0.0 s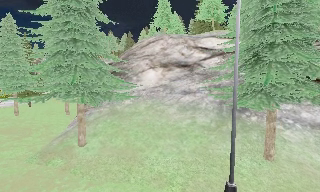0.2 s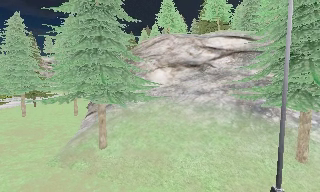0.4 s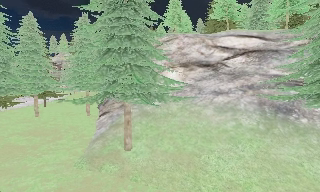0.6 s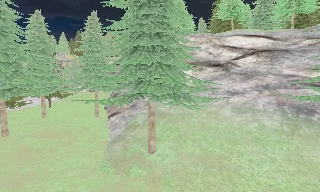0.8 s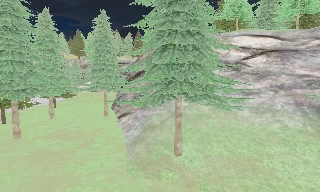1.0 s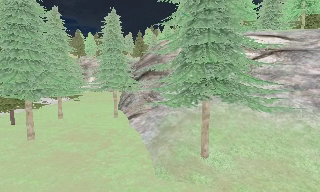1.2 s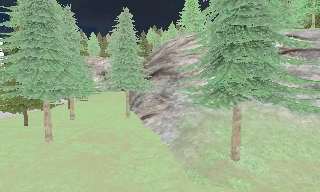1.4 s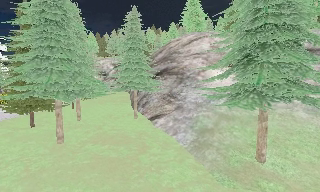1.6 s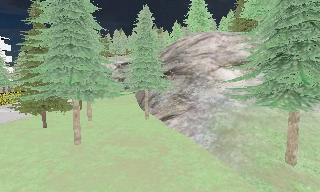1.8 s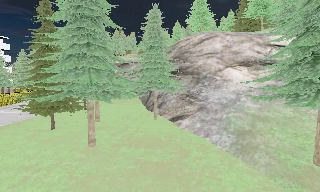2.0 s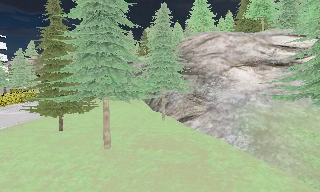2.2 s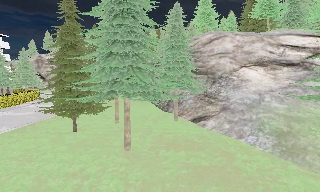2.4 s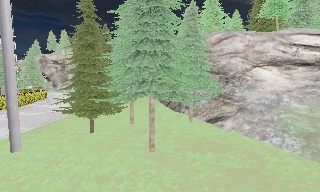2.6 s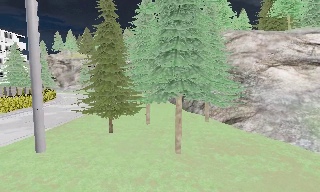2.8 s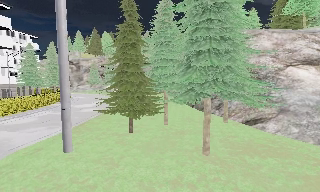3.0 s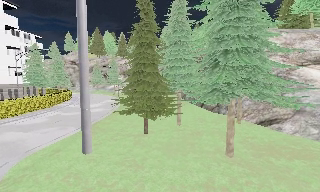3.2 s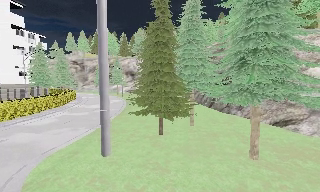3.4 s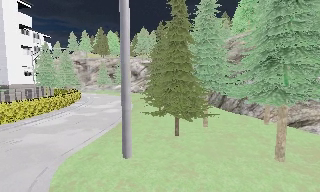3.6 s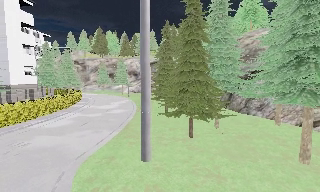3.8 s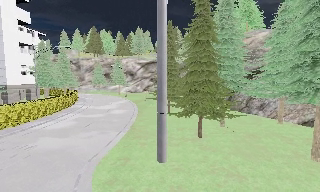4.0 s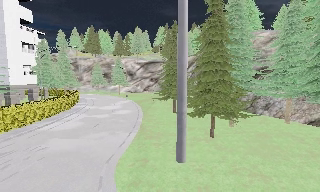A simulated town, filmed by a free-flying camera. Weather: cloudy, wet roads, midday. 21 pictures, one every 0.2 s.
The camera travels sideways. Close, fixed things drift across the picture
to the right.
0.0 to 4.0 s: The camera travels to its left, about 25 m, so close, fixed things drift to the right.
The film runs forward here.
